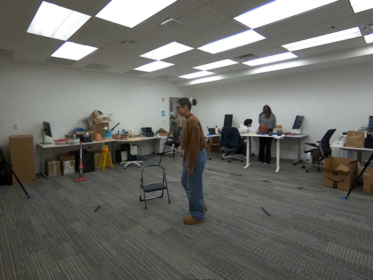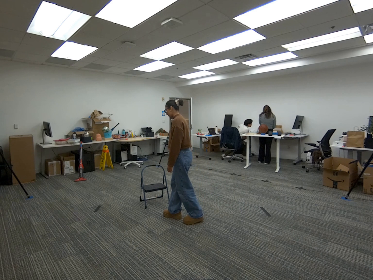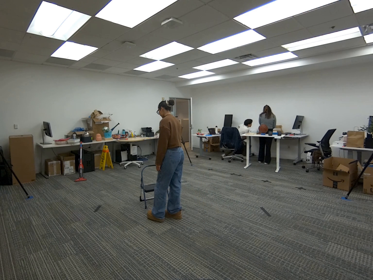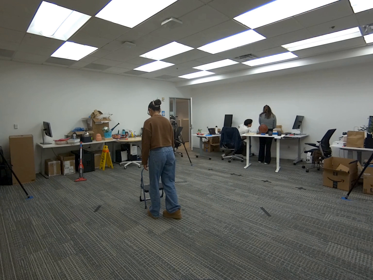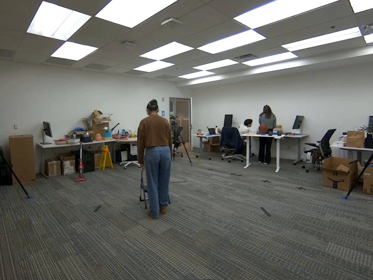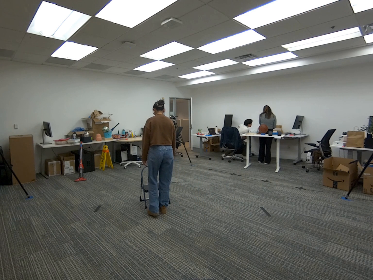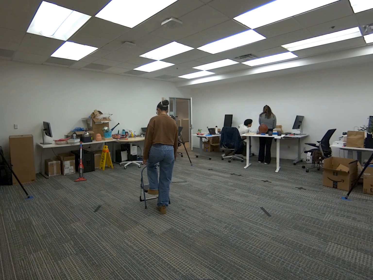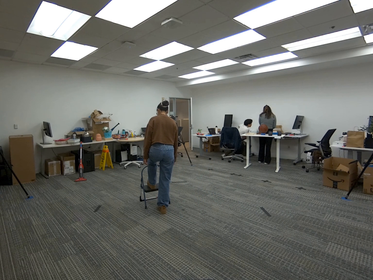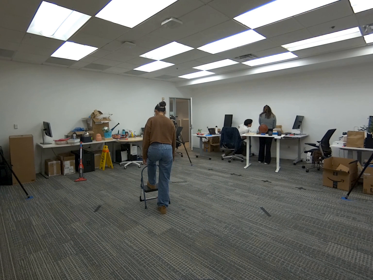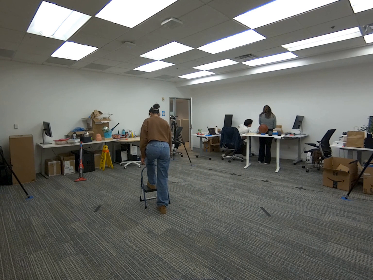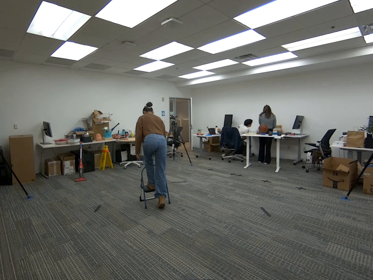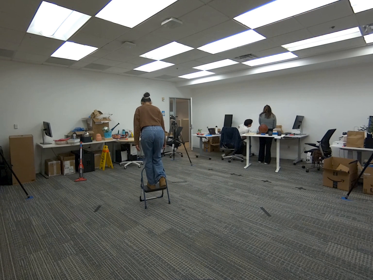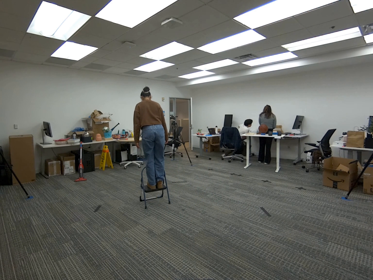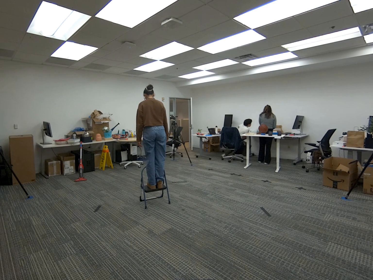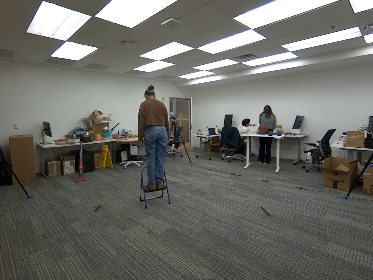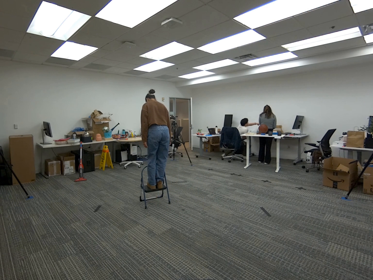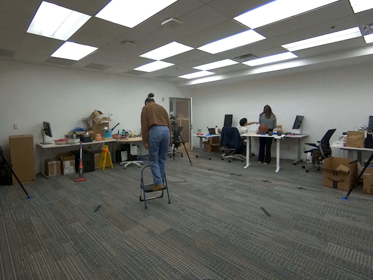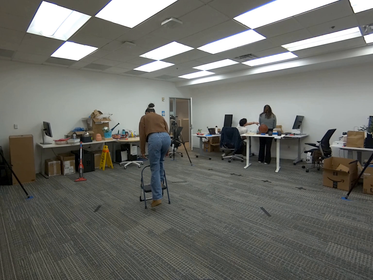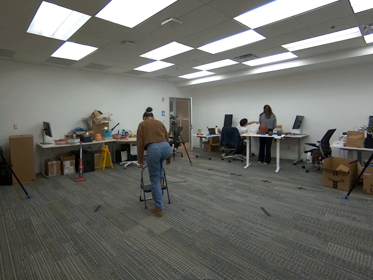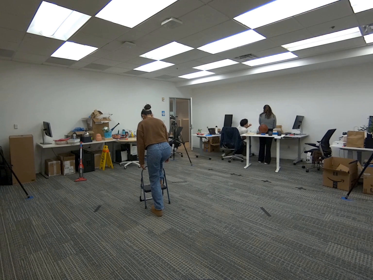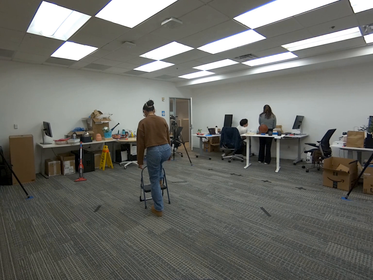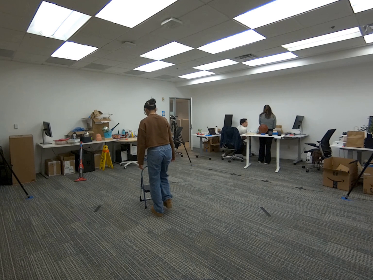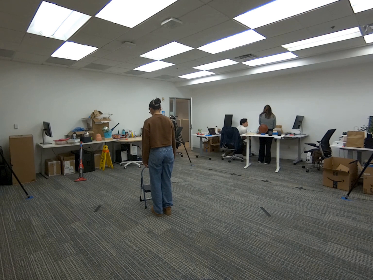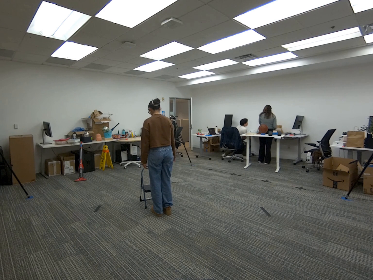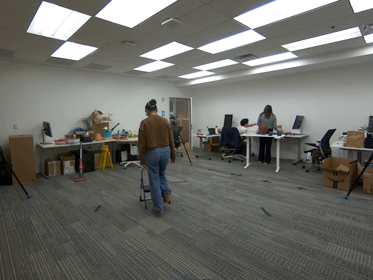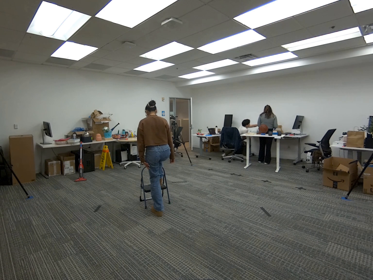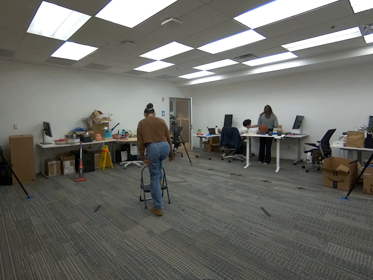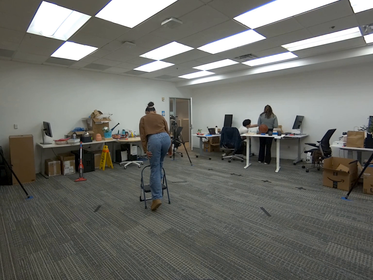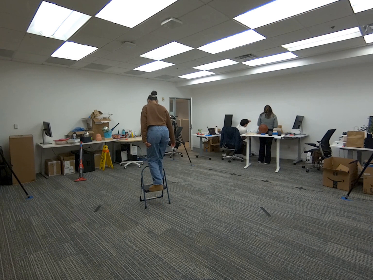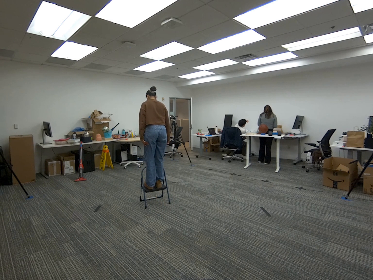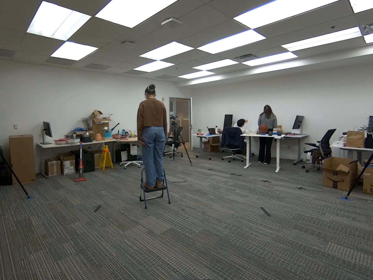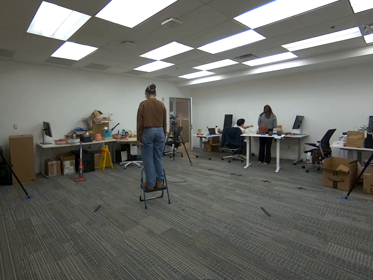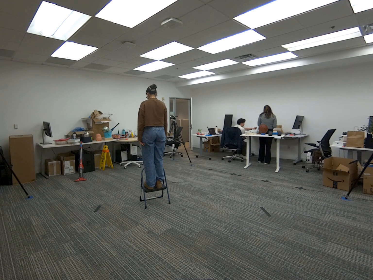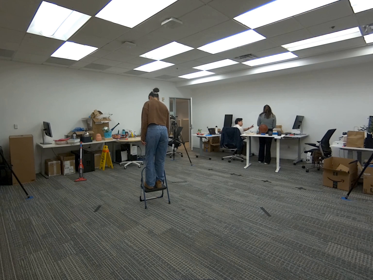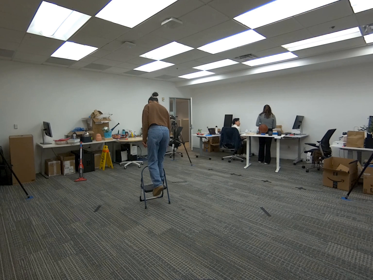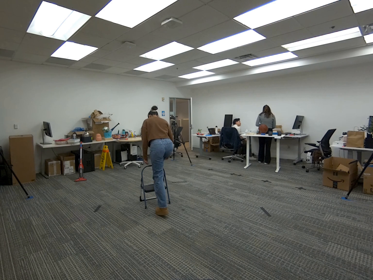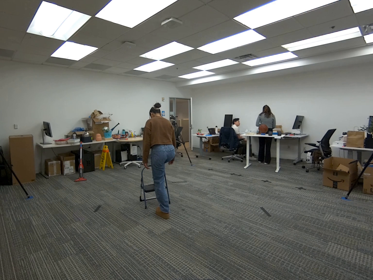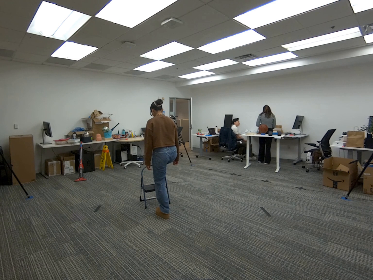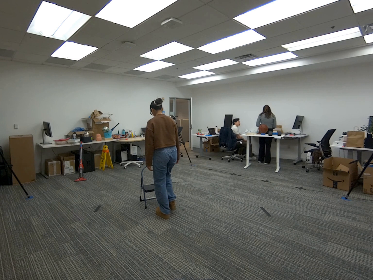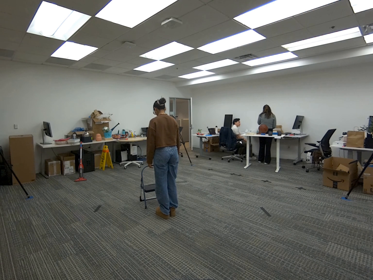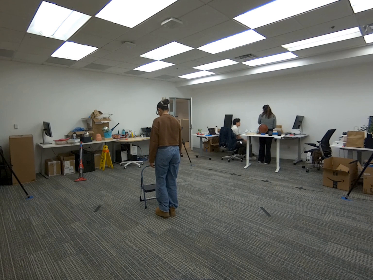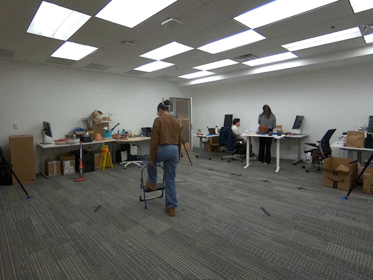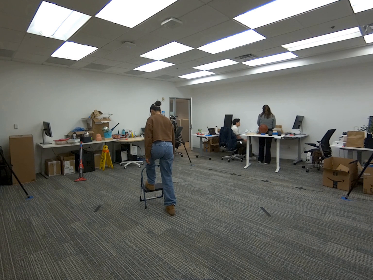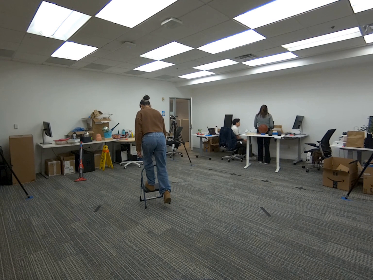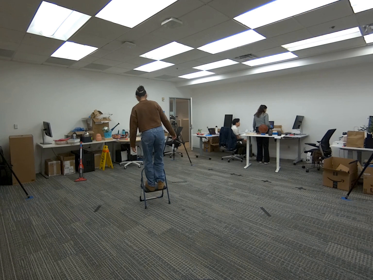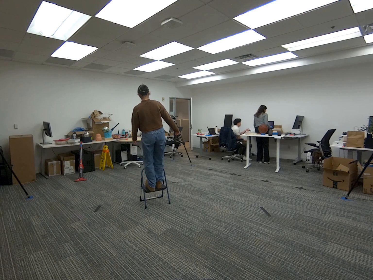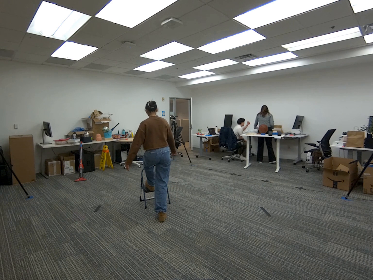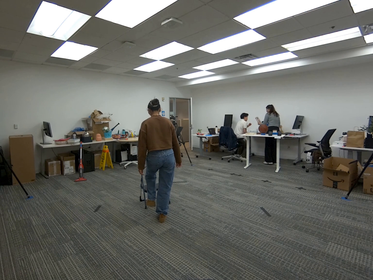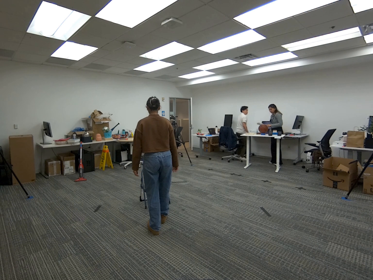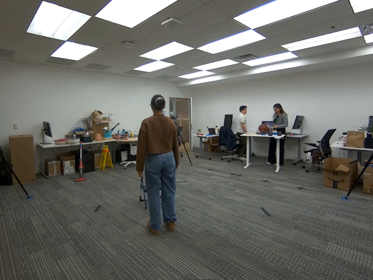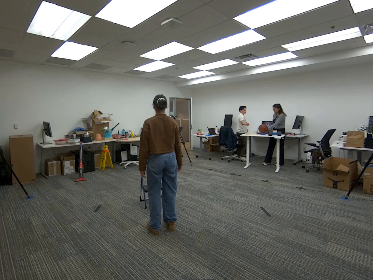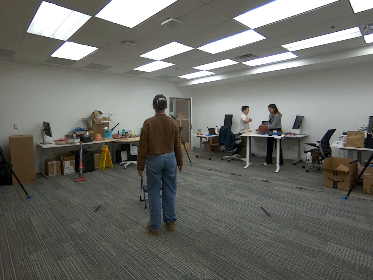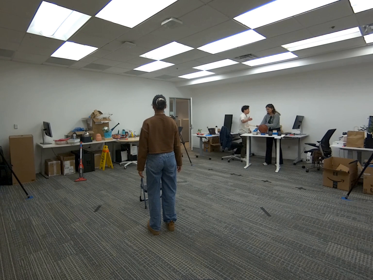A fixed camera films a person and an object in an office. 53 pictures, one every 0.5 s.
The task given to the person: Walk over to the step ladder and proceed to perform ~10 sec. of step ups slowly.
